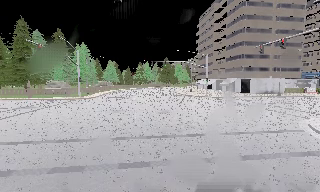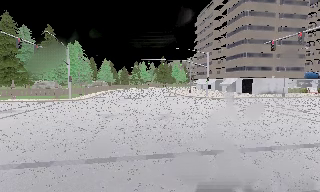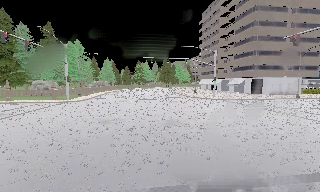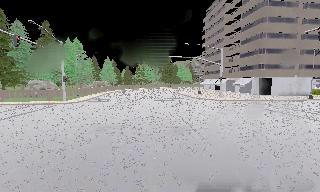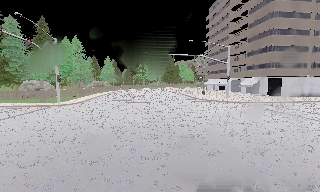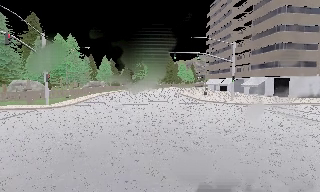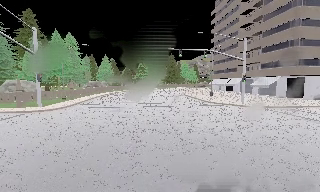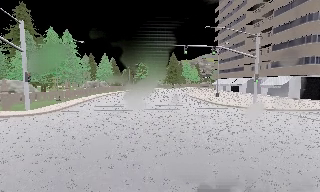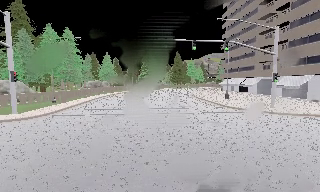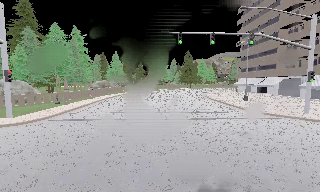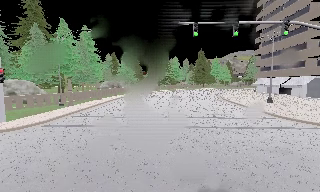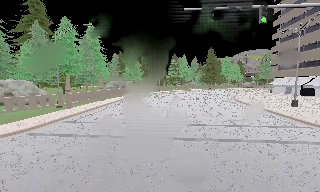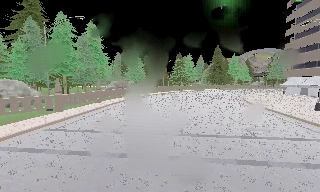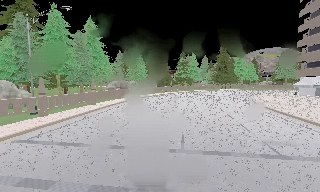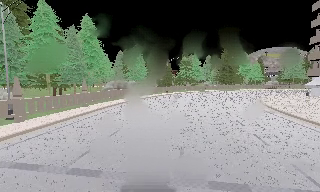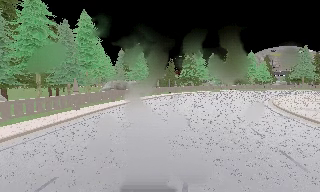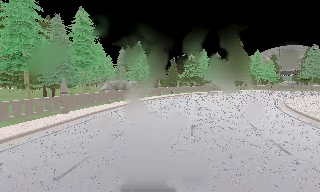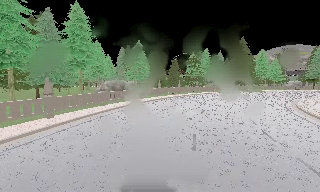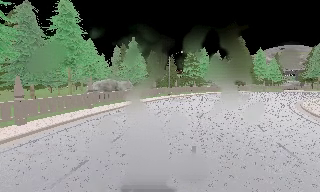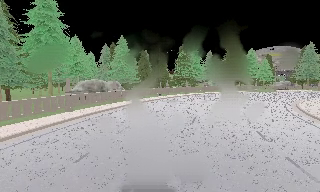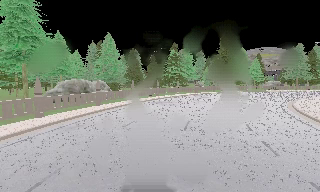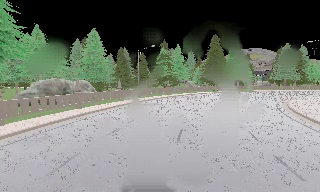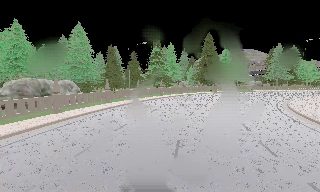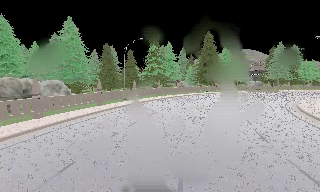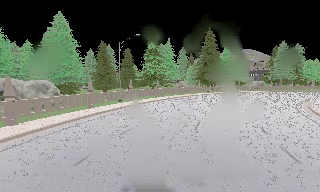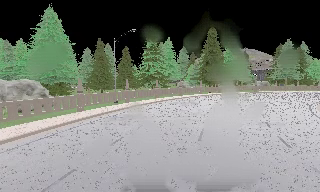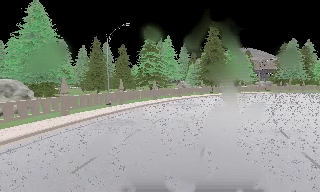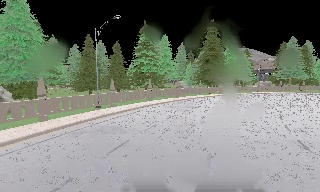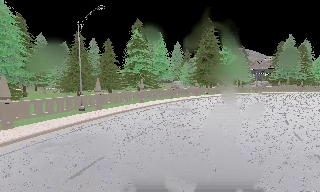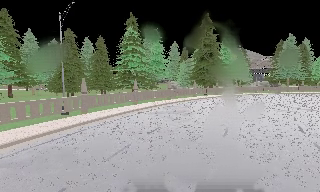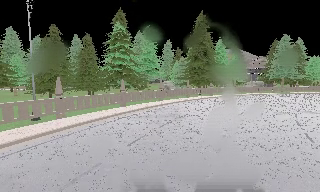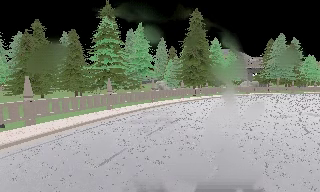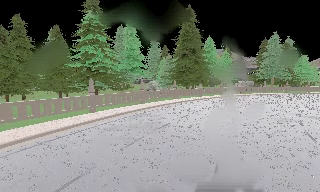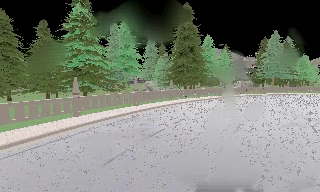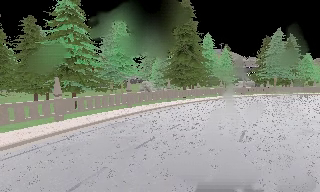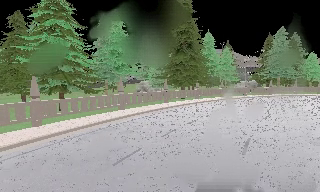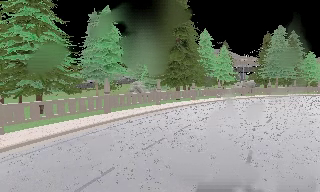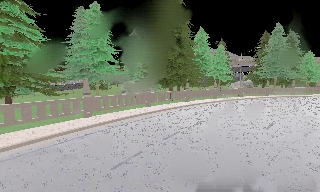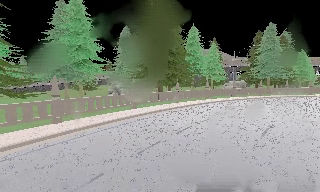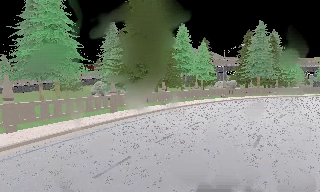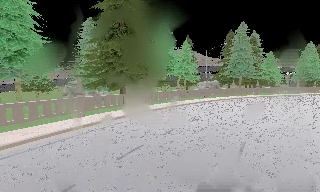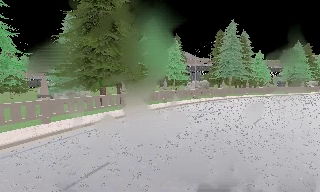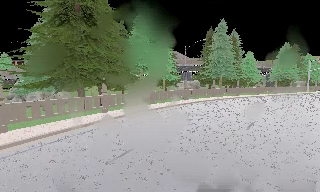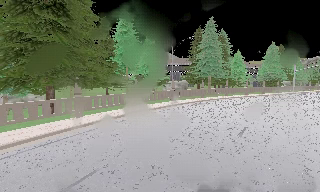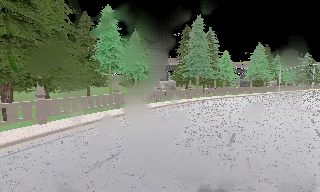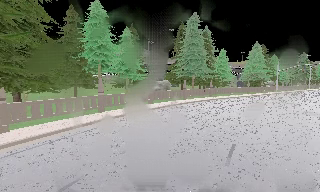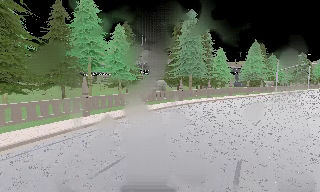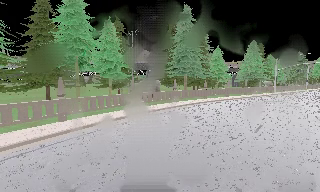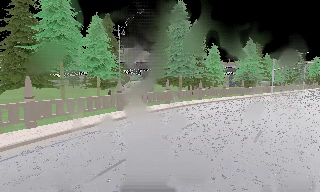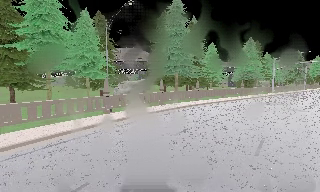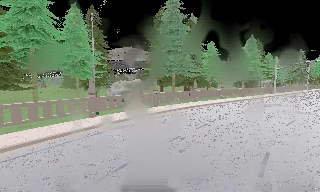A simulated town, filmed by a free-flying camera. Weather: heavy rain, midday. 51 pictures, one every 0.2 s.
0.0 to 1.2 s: The camera travels forward, about 11 m, so what stands in front looms larger.
1.2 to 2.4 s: The camera swings to its left by about 15 degrees, and the scene slides to the right. It travels forward, about 12 m, so what stands in front looms larger.
2.4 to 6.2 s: The scene slides to the left, as the camera pans about 15 degrees to its right. It travels forward, about 30 m, so what stands in front looms larger.
6.2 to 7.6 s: The camera travels forward and to its right, about 10 m, so what stands in front looms larger.
7.6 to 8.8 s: The camera pans to its right, which is clockwise from overhead, by about 20 degrees. It travels forward and to its right, about 9 m, so what stands in front looms larger.
8.8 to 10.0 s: The camera travels forward and to its right, about 9 m, so what stands in front looms larger.
The film runs forward here.
